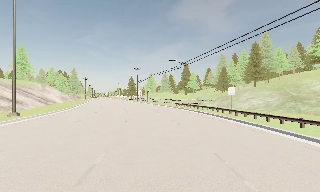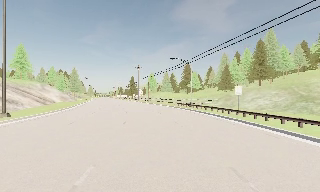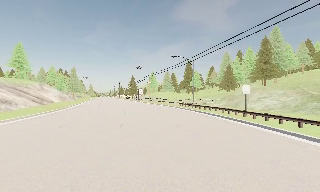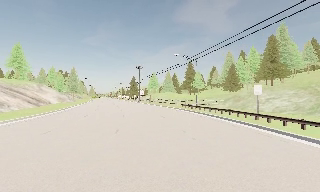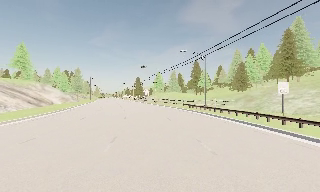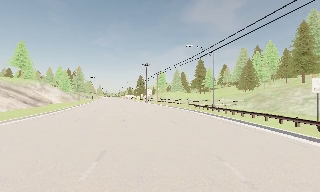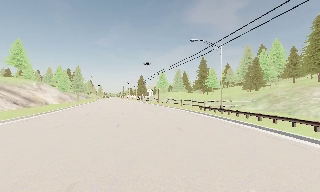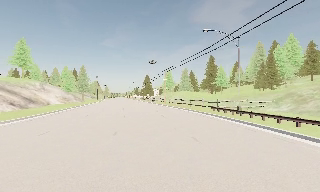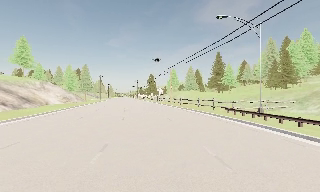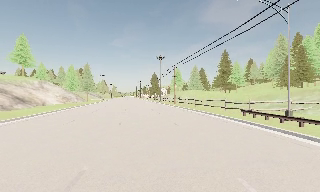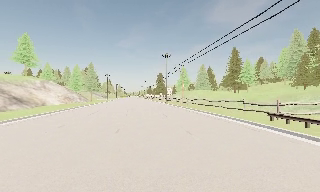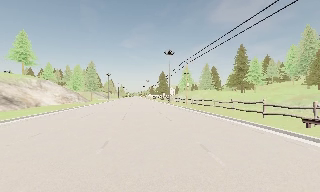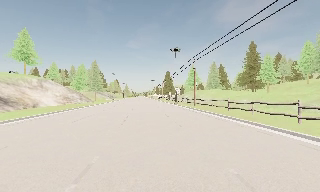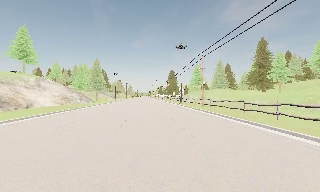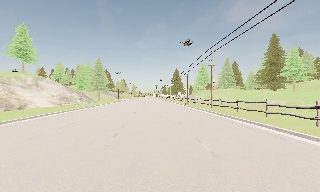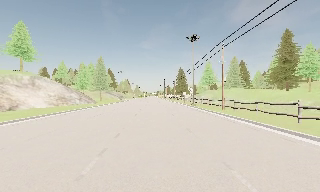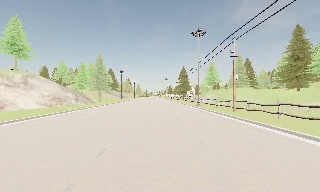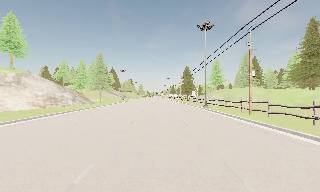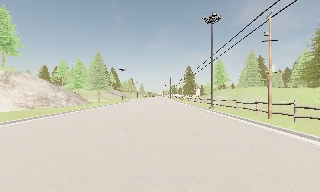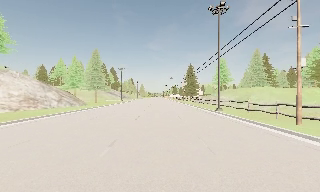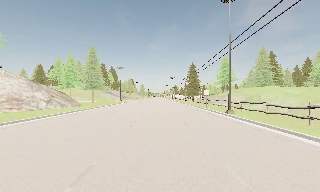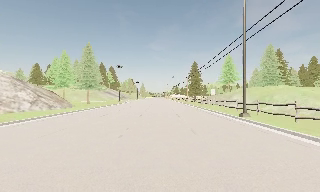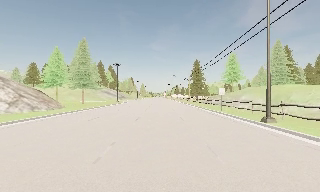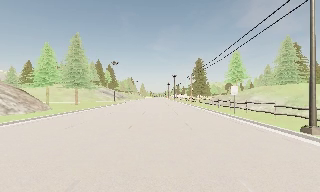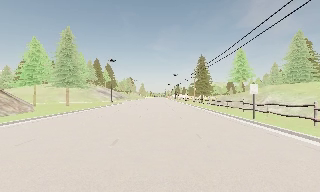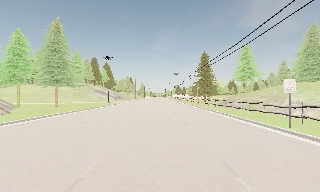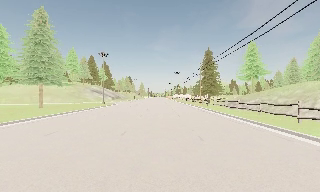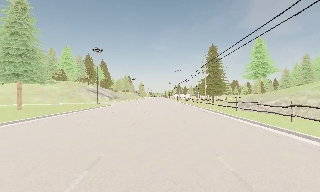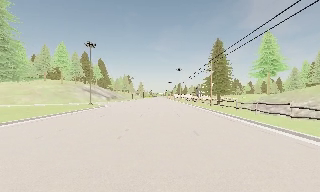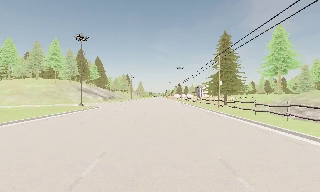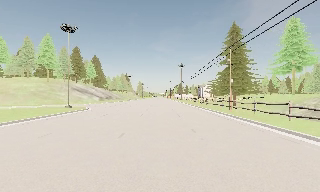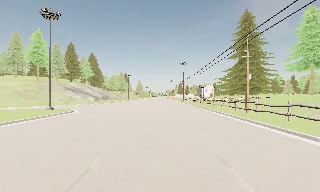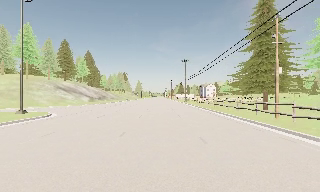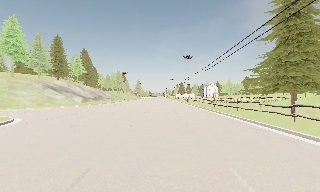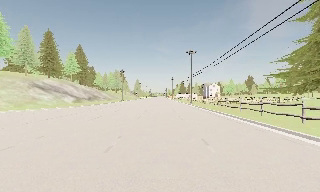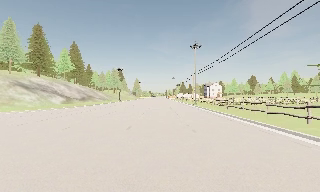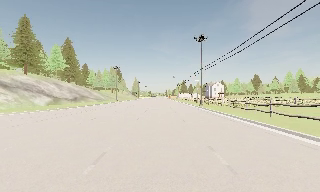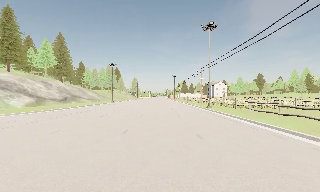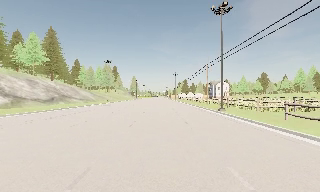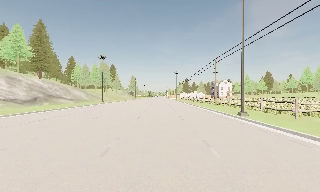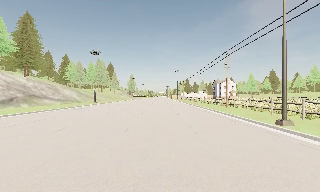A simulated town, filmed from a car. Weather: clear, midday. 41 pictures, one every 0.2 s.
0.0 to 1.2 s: The camera travels forward, about 9 m, so what stands in front looms larger. It gains speed.
1.2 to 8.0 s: The scene slides to the right, as the camera pans about 15 degrees to its left. It travels forward, about 105 m, so what stands in front looms larger. It gains speed.
The film runs forward here.
